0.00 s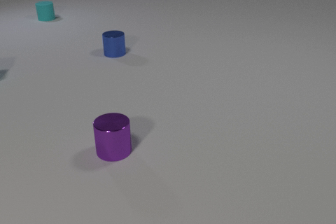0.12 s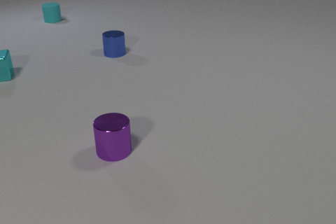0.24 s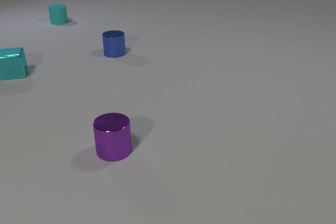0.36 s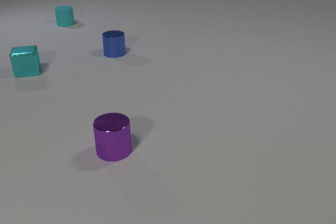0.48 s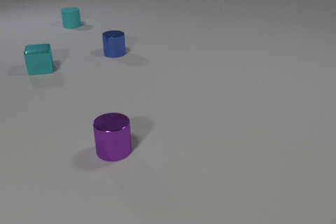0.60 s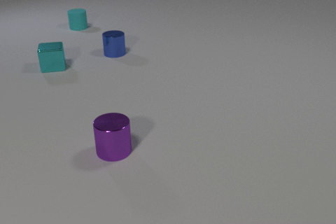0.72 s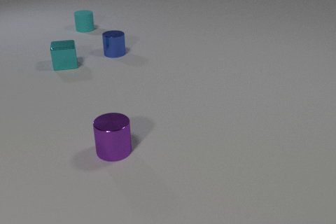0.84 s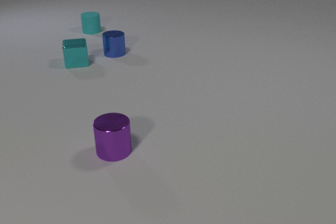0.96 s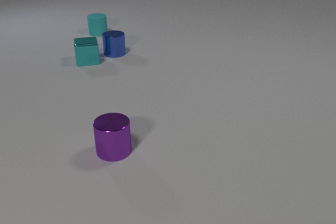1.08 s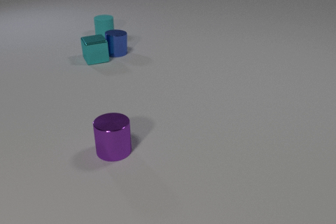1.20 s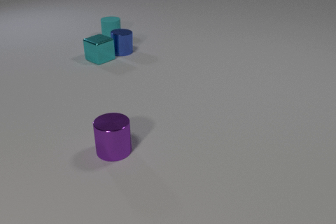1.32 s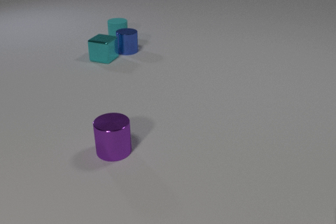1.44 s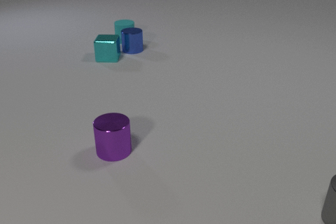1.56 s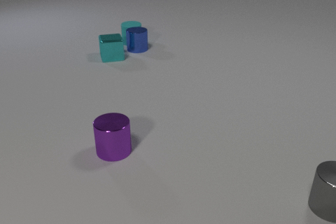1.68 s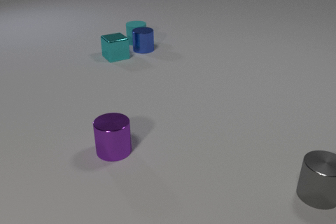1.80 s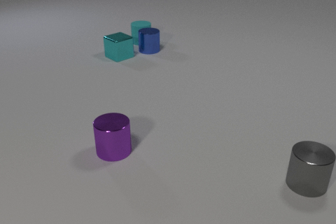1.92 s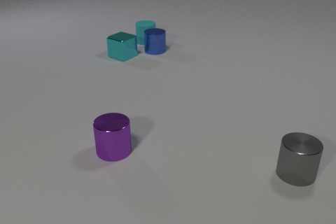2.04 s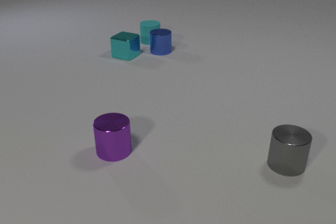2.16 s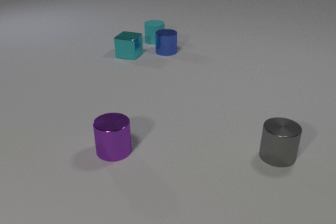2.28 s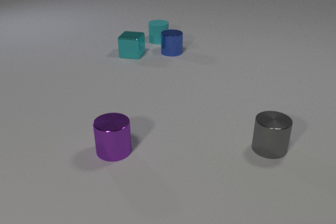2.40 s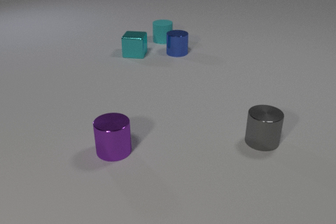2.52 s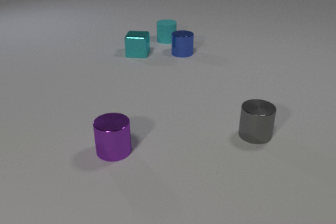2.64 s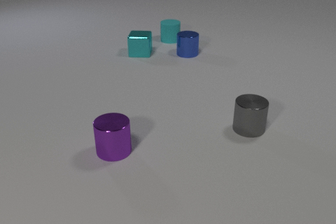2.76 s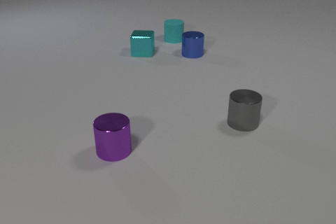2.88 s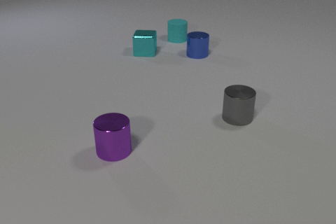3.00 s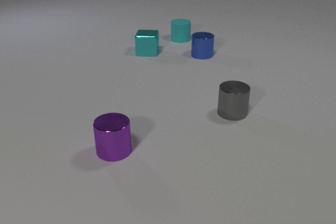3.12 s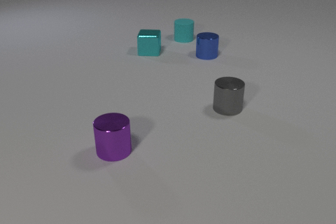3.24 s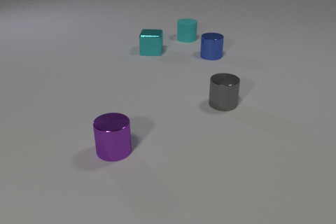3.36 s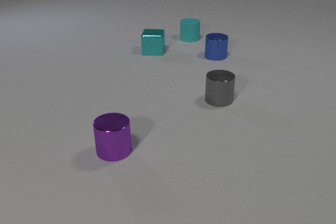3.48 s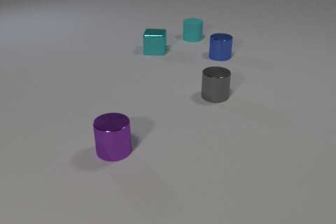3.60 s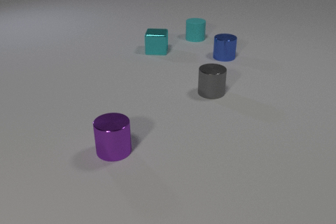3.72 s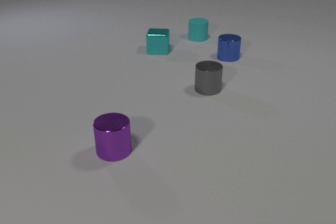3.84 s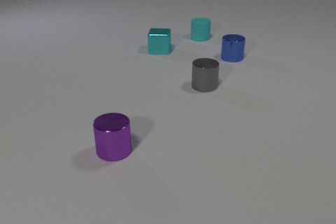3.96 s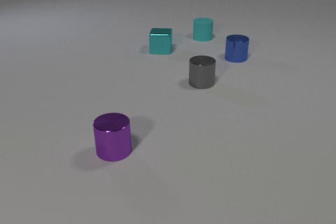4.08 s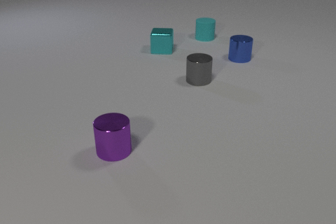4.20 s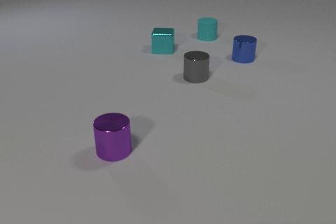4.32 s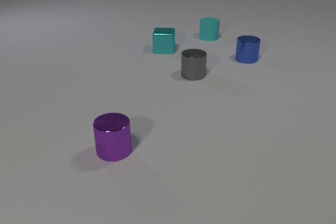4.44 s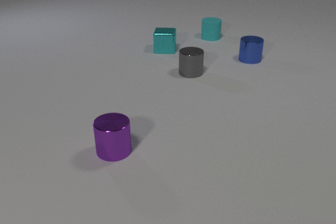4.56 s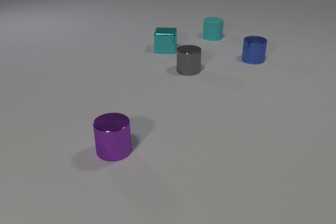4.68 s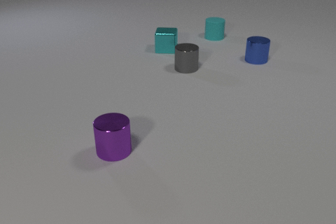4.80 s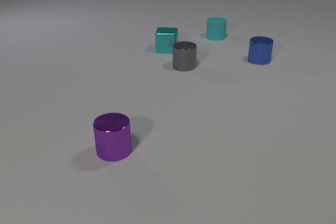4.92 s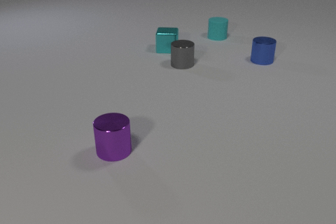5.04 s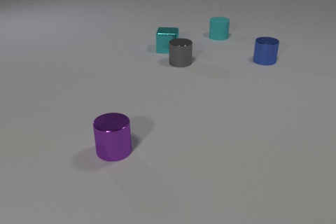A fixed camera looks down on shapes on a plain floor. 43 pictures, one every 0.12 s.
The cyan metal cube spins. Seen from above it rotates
counterclockwise.
The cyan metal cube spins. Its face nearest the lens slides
to the right.
0.00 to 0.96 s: The cyan metal cube comes in at the left edge, slides to the right. The cyan rubber cylinder slides toward the camera and to the right.
0.96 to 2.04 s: The cyan metal cube slides to the right, spins so that its near face slides to the right, counterclockwise seen from above. The blue metal cylinder slides to the right. The cyan rubber cylinder slides to the right and toward the camera. The gray metal cylinder comes in at the right edge, slides away from the camera and to the left. The cyan metal cube and the blue metal cylinder collide. The blue metal cylinder and the cyan rubber cylinder collide.
2.04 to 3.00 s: The cyan metal cube slides to the right, spins counterclockwise seen from above by about 30 degrees, its near face sliding to the right. The blue metal cylinder slides to the right. The cyan rubber cylinder slides to the right. The gray metal cylinder slides away from the camera and to the left.
3.00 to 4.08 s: The cyan metal cube slides to the right. The blue metal cylinder slides to the right. The cyan rubber cylinder slides to the right. The gray metal cylinder slides away from the camera and to the left.
4.08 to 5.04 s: The cyan metal cube slides to the right. The blue metal cylinder slides to the right. The cyan rubber cylinder slides to the right. The gray metal cylinder slides away from the camera and to the left.
What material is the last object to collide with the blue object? rubber.
How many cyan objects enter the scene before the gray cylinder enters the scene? 1.
How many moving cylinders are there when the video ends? 3.
